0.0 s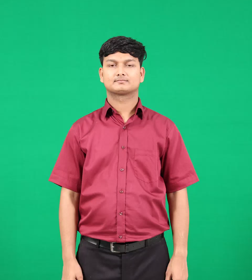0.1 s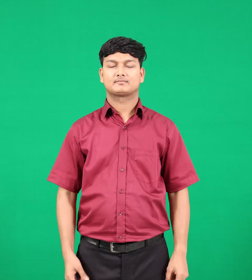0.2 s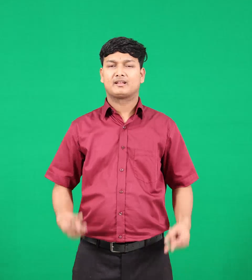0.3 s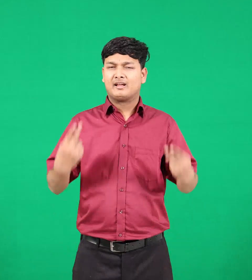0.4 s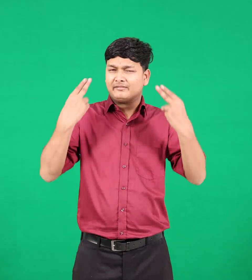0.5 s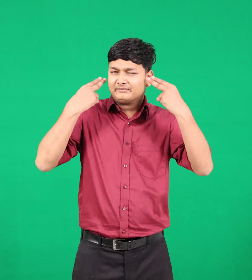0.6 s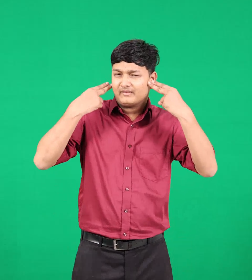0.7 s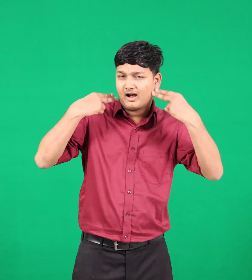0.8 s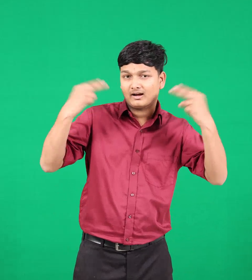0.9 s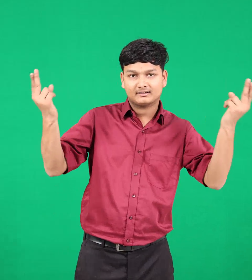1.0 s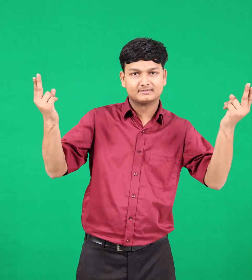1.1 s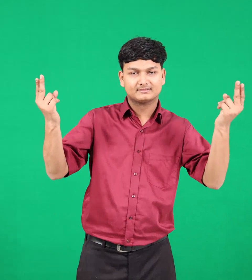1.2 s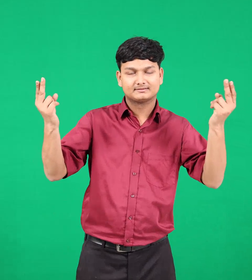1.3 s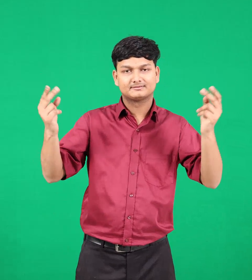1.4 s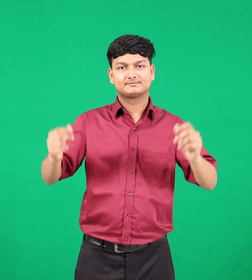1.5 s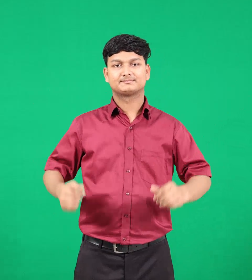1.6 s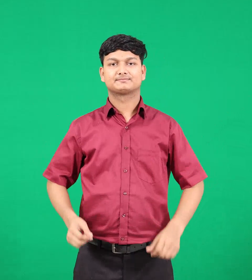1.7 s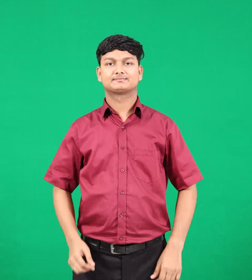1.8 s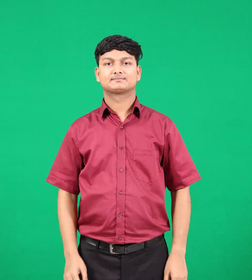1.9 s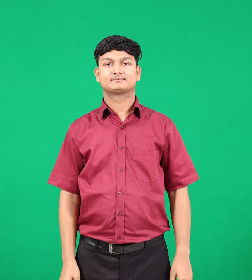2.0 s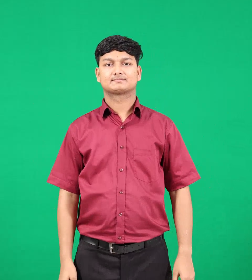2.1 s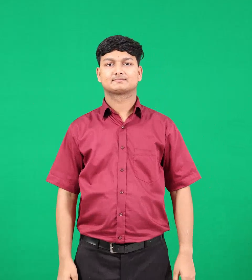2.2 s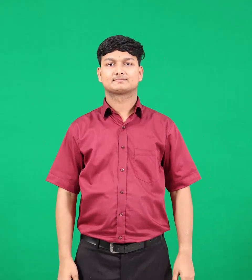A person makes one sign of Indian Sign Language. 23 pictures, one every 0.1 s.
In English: famous
